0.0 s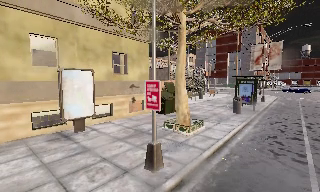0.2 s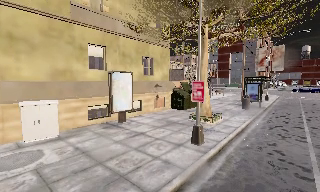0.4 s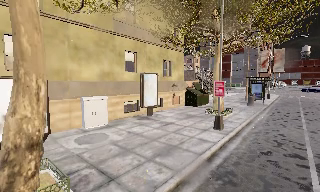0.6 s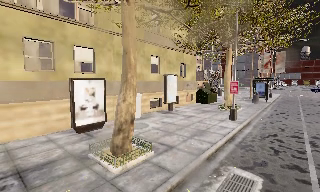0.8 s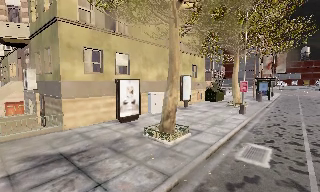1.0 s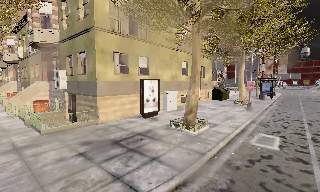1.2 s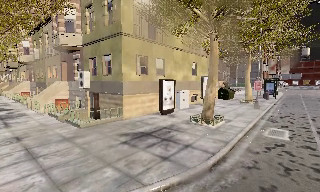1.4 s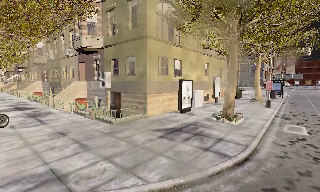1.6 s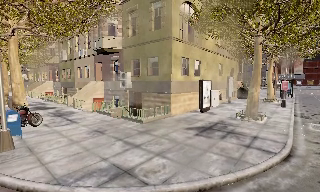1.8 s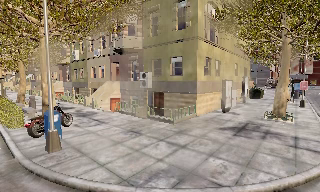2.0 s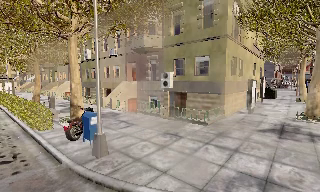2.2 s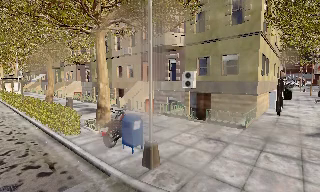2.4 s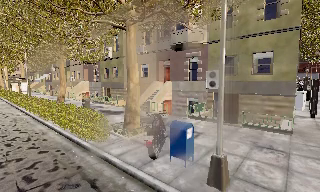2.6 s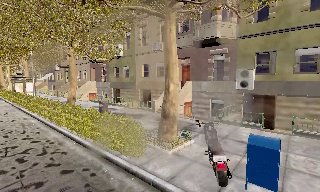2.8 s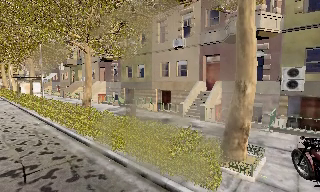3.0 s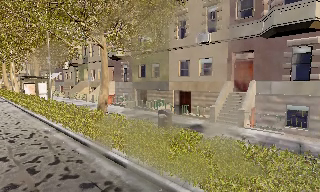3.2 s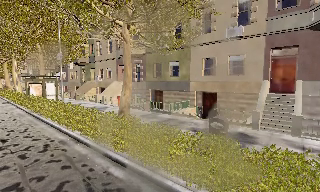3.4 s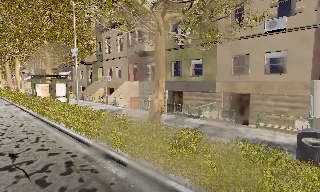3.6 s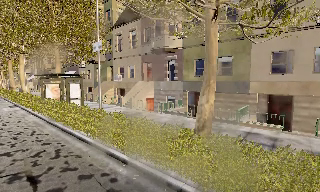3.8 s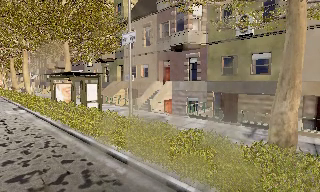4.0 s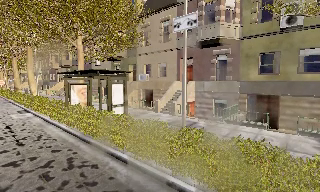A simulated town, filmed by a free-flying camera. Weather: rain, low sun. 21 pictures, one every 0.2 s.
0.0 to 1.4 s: The camera travels backward and to its left, about 14 m, so what stands in front gets smaller.
1.4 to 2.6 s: The camera travels to its left, about 10 m, so close, fixed things drift to the right.
2.6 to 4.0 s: The camera travels to its left and forward, about 15 m, so close, fixed things drift to the right.
The film runs forward here.
